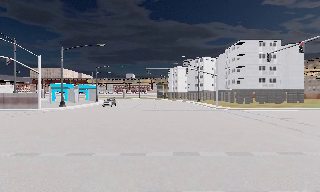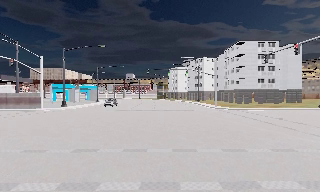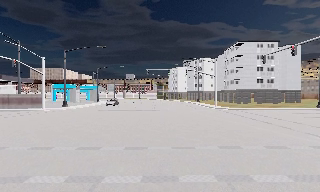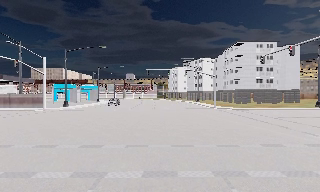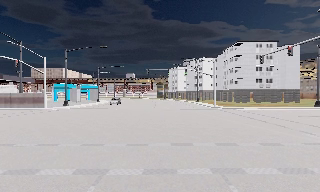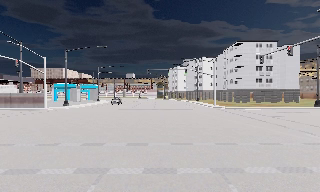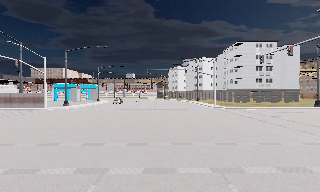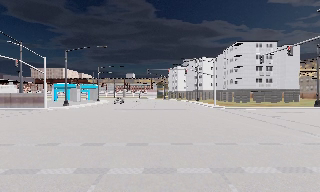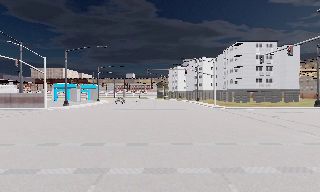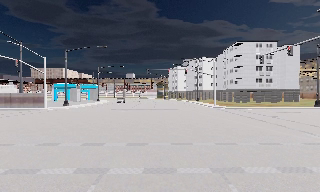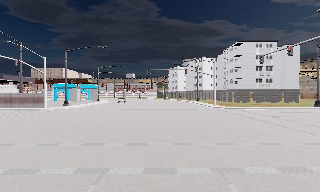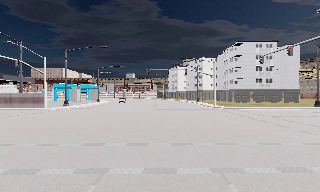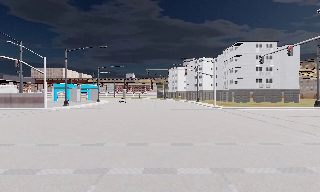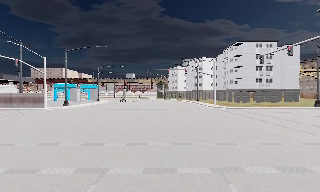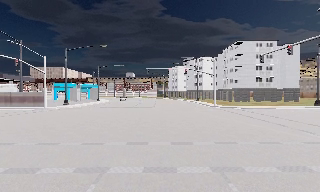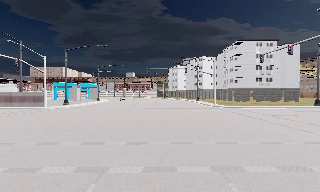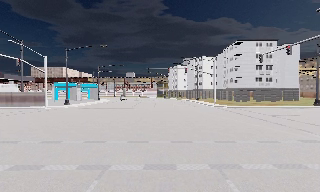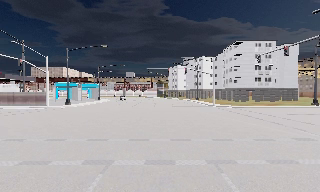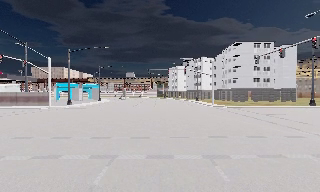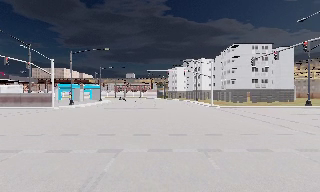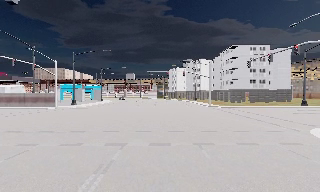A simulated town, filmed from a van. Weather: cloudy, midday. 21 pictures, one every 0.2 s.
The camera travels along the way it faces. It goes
backward.
0.0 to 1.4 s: The camera travels backward, about 1 m, so what stands in front gets smaller. It loses speed.
1.4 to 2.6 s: The camera keeps its place and its aim.
2.6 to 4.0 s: The camera travels backward, about 2.5 m, so what stands in front gets smaller. It gains speed.
The film runs backward here.
